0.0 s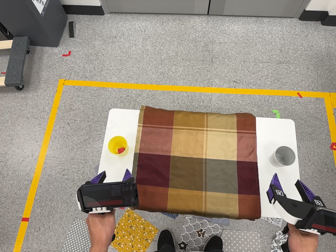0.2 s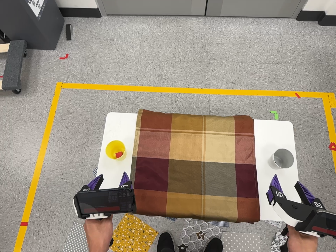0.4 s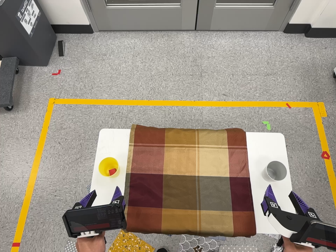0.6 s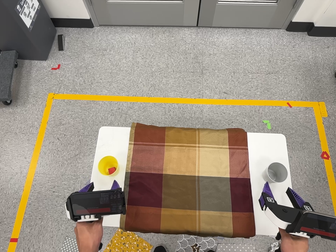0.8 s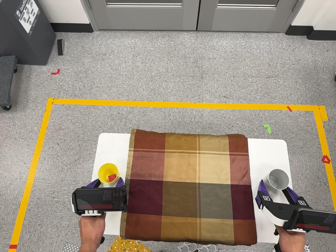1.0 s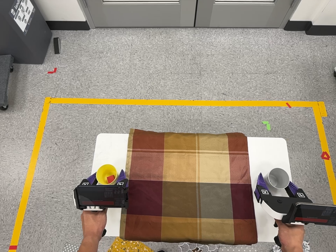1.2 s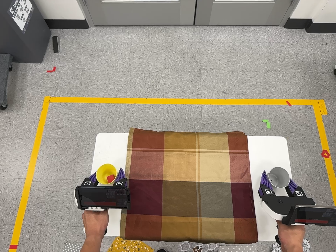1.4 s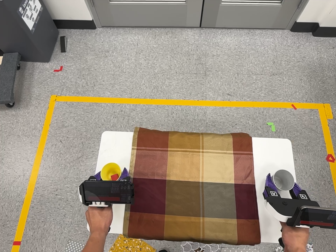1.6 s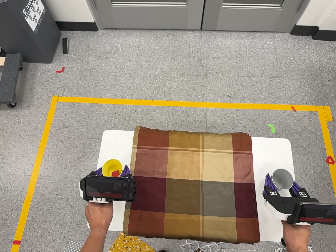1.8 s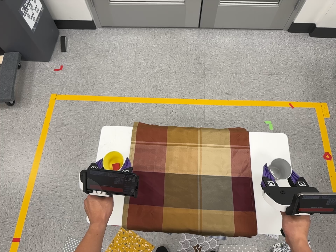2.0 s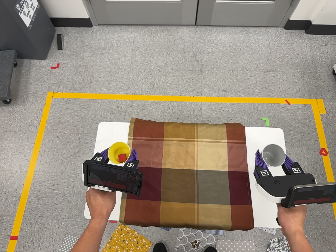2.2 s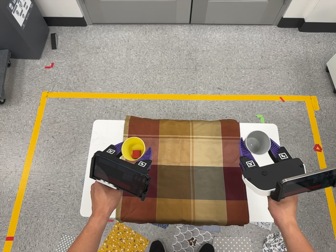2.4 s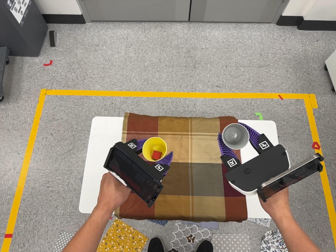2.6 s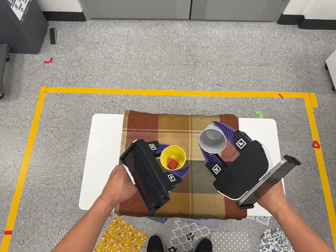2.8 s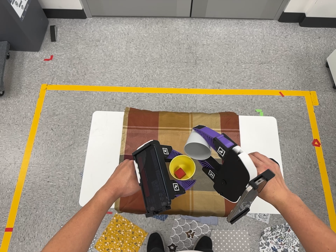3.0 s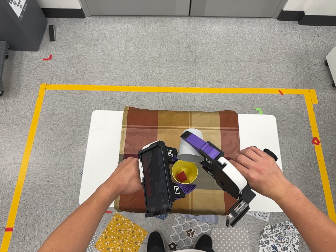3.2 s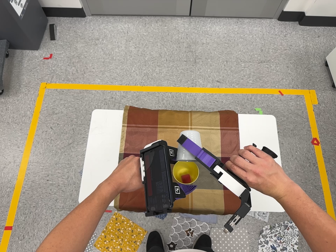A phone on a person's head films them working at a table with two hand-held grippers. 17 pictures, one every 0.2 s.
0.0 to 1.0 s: The camera travels toward the top of its view, about 8 cm, so close, fixed things drift downward.
1.0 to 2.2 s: The camera travels toward the bottom of its view, about 8 cm, so close, fixed things drift upward.
2.2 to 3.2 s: The camera shifts only a little, or ends up much as it began.
The film runs backward here.
